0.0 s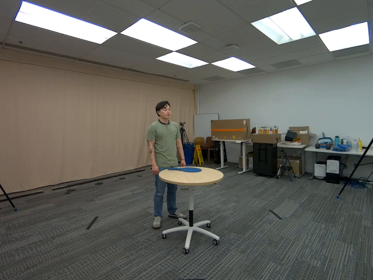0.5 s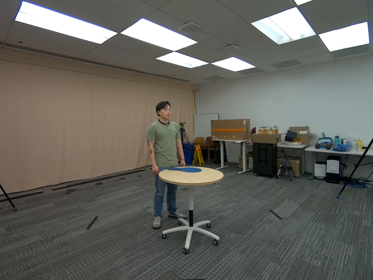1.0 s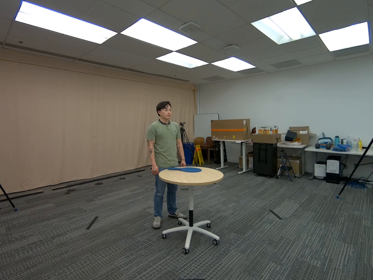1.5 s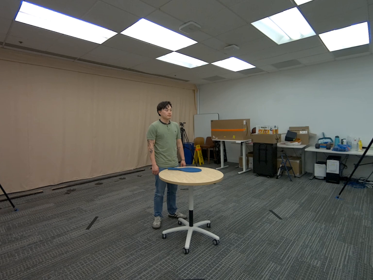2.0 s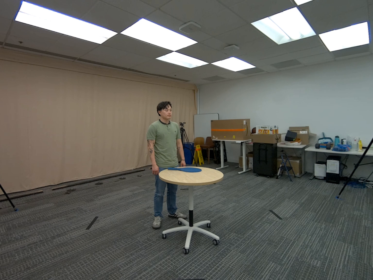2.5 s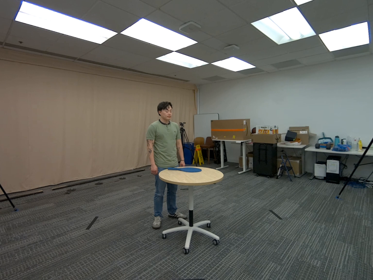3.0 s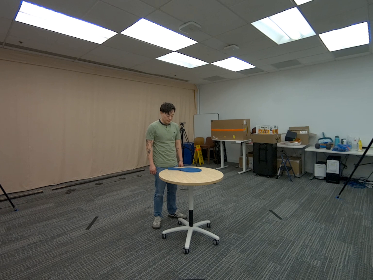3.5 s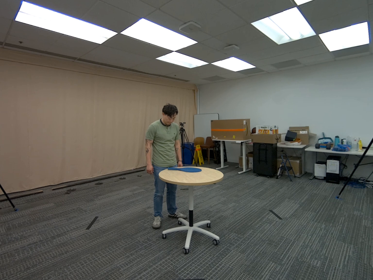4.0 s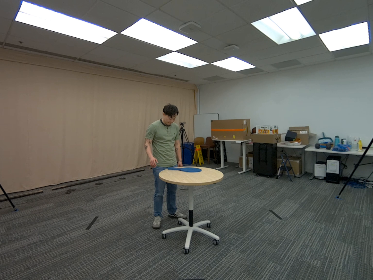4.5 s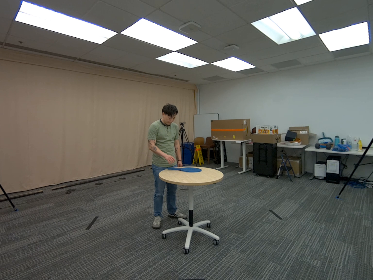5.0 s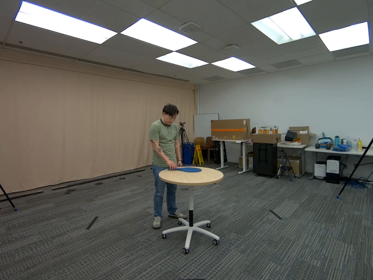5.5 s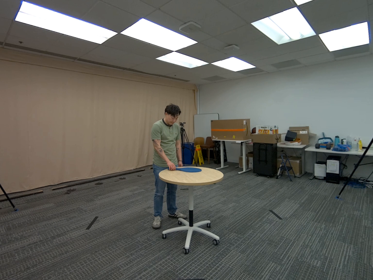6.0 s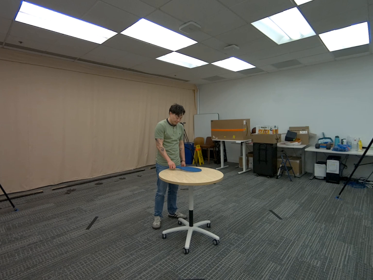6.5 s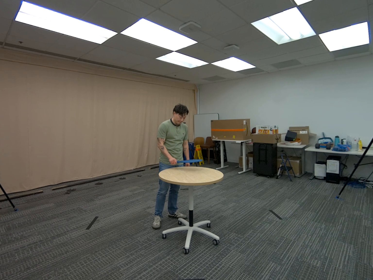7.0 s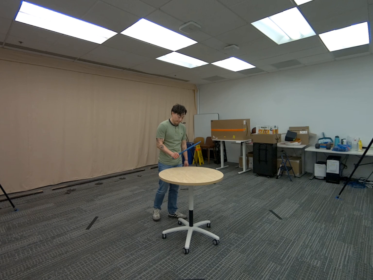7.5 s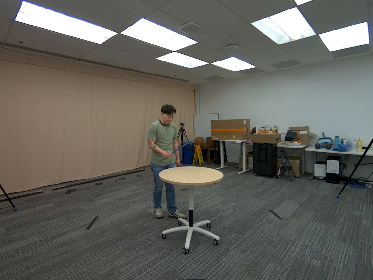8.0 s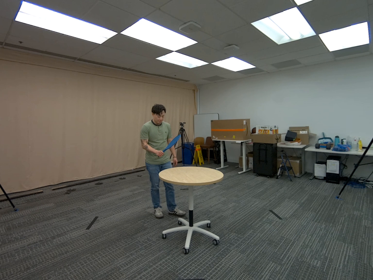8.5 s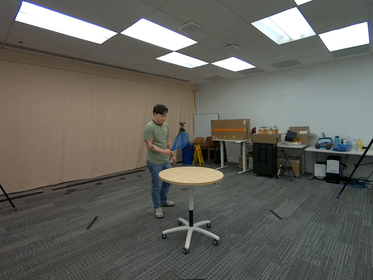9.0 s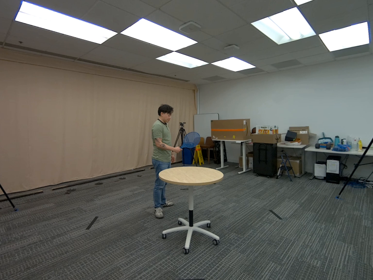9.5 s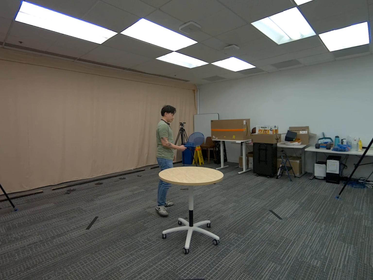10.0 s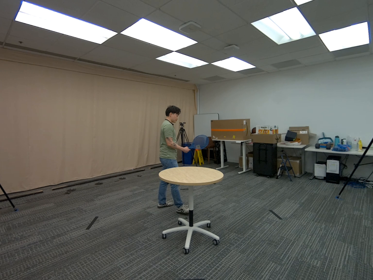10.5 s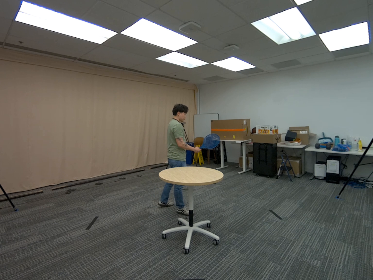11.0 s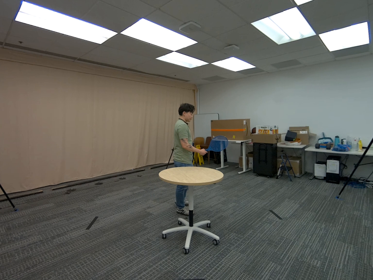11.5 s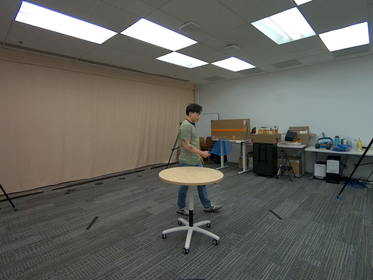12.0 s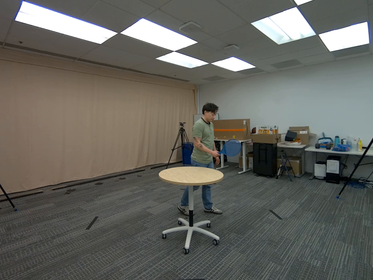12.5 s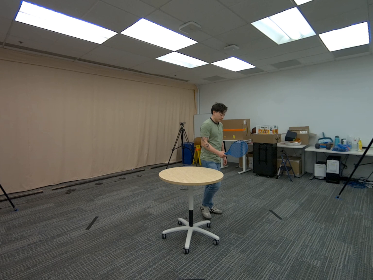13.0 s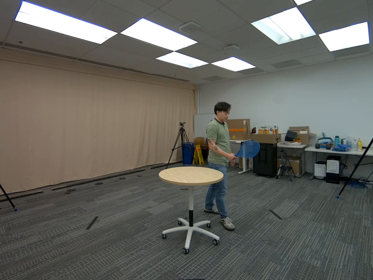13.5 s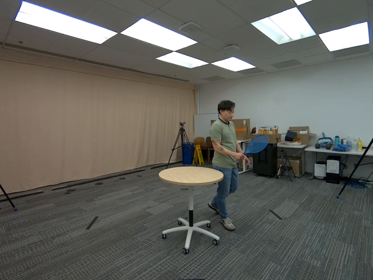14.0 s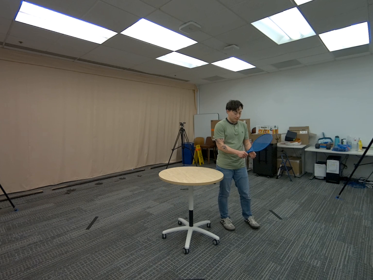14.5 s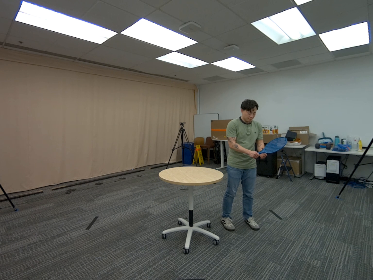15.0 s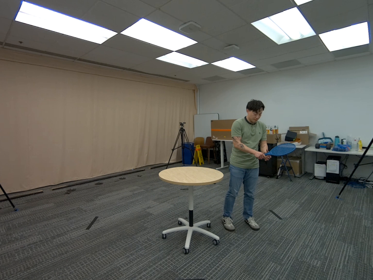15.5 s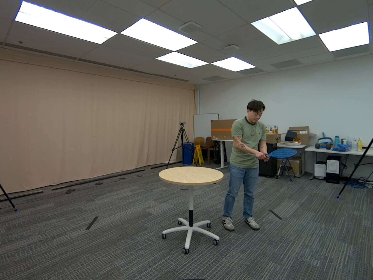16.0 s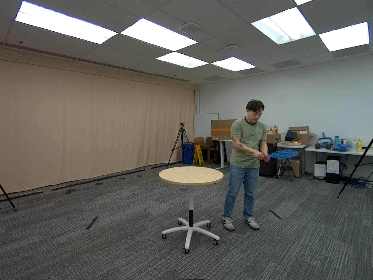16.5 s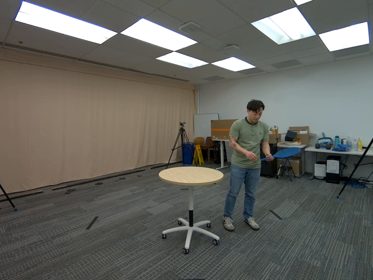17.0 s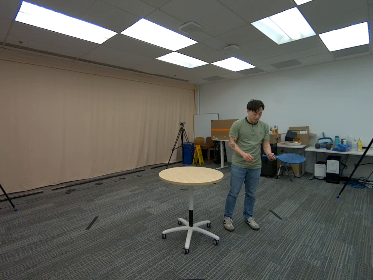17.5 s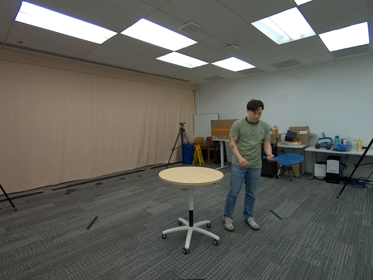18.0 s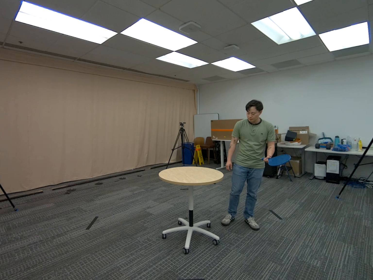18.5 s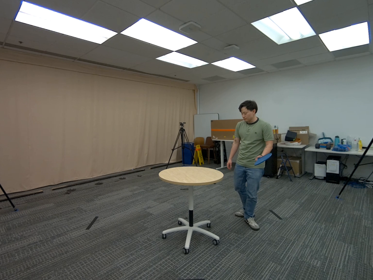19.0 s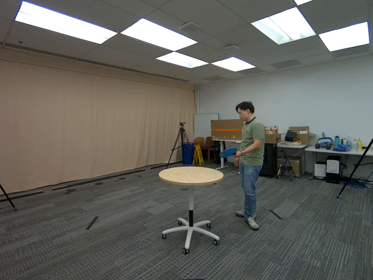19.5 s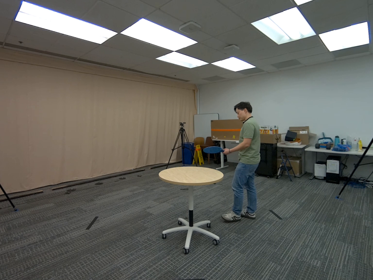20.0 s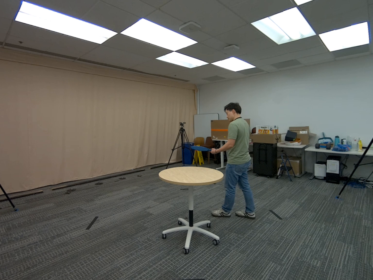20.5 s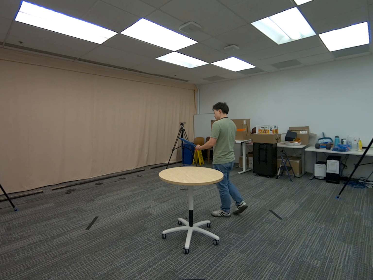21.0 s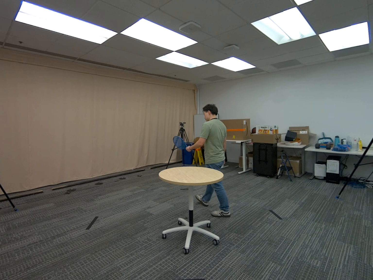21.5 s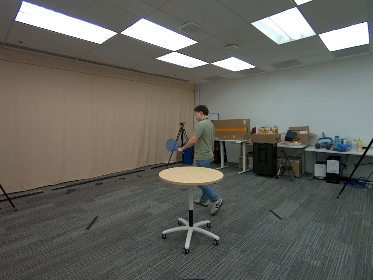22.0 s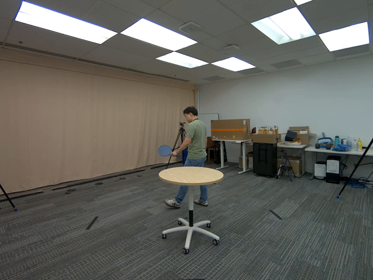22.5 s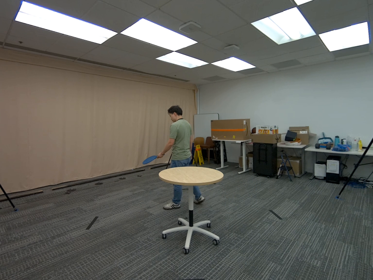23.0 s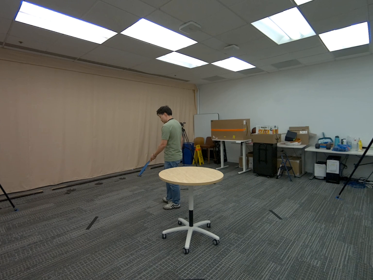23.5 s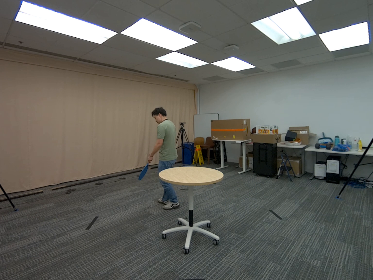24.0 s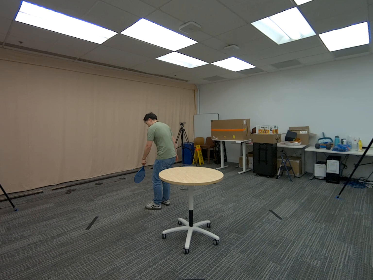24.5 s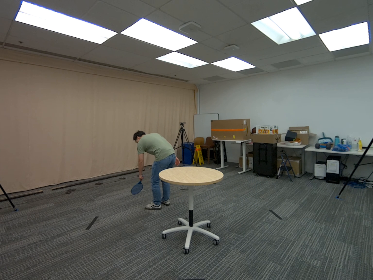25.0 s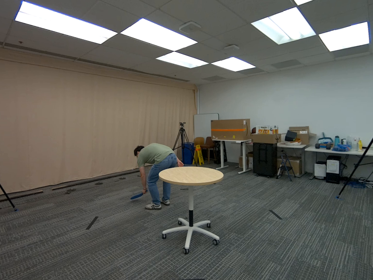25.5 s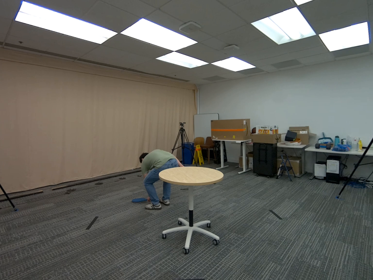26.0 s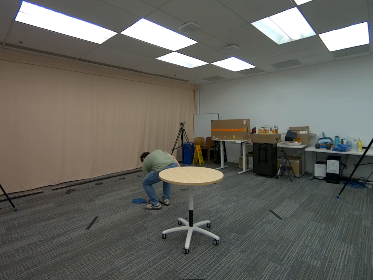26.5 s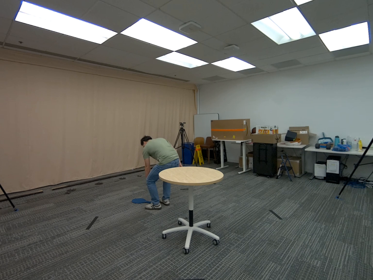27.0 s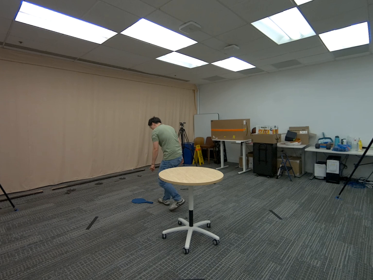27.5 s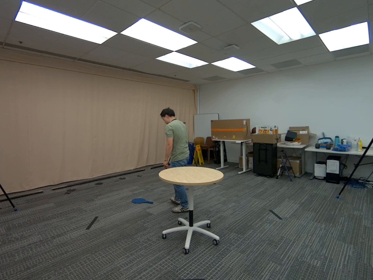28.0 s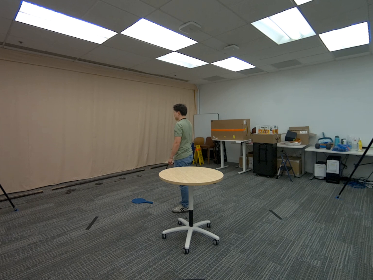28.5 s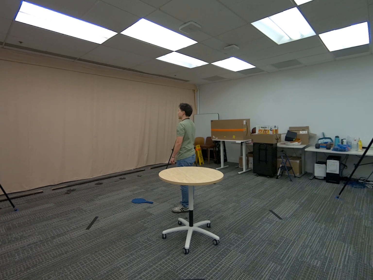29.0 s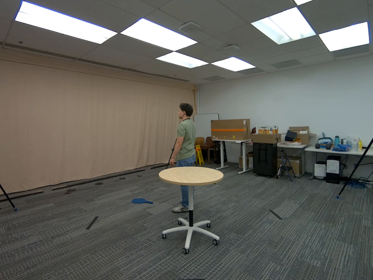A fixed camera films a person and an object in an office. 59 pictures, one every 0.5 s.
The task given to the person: Walk to the tennis racket on the round table, pick it up with your right hand, handover the racket to your left hand, and place the racket on the ground.
